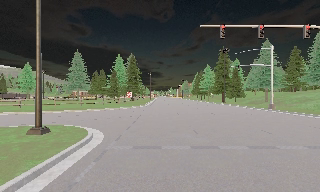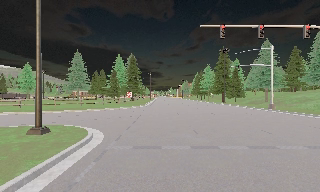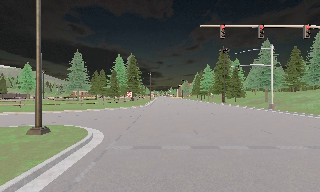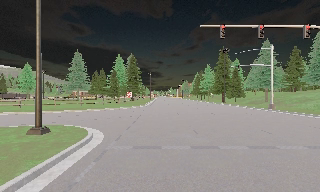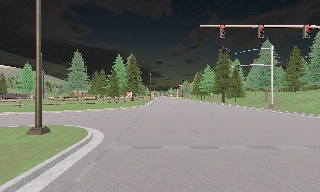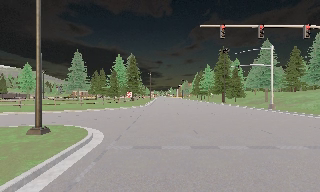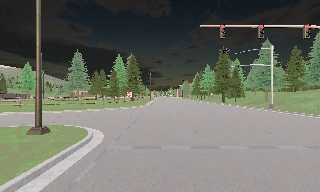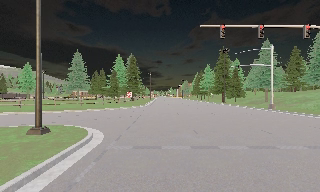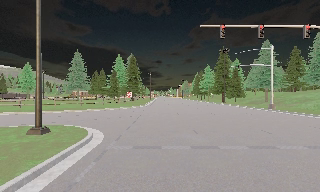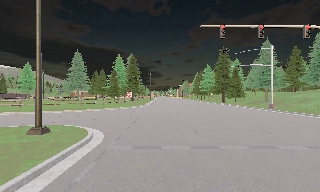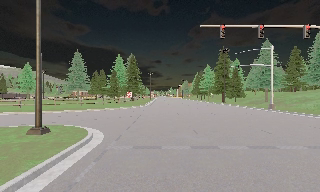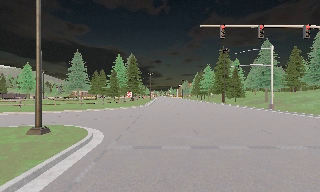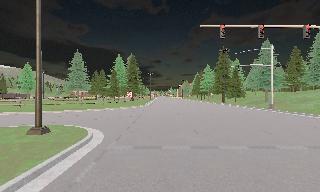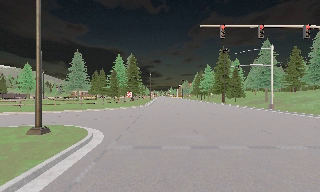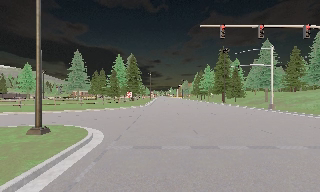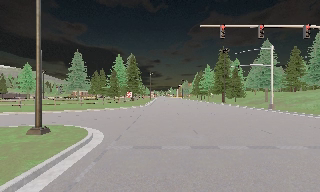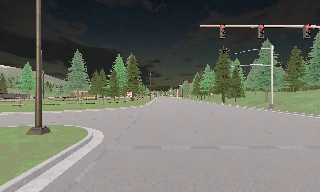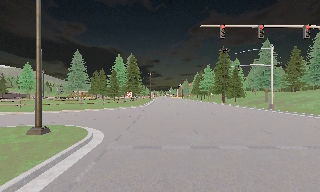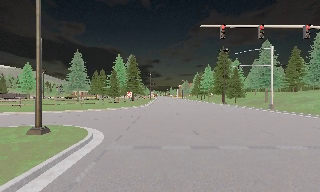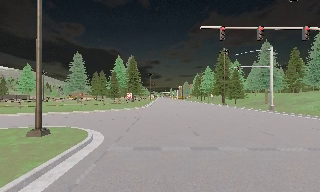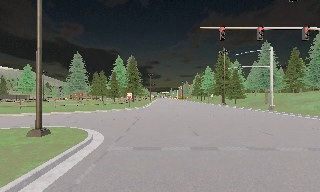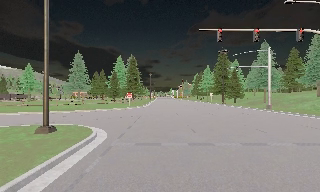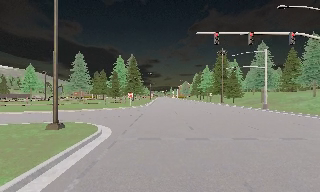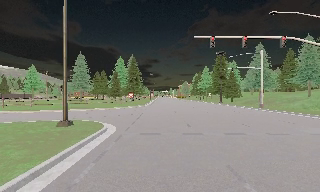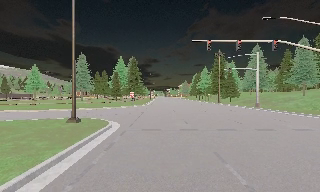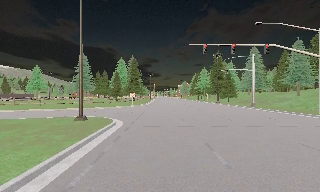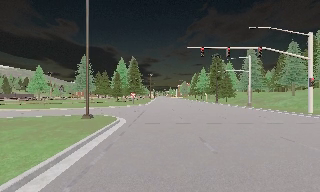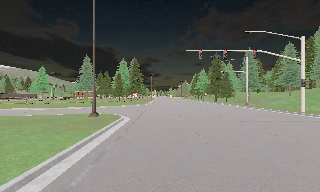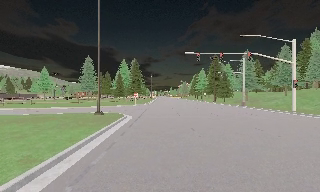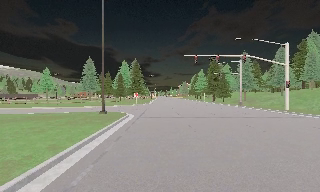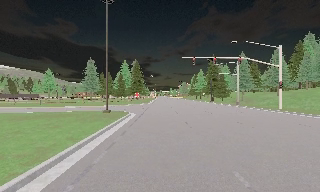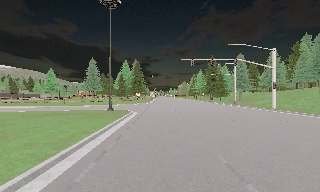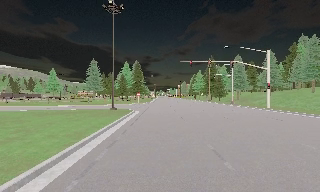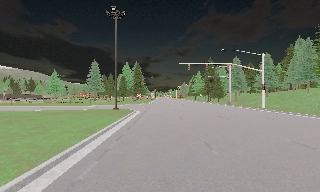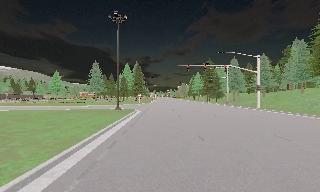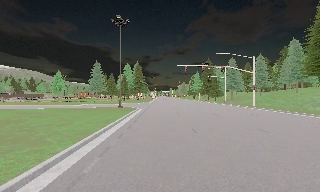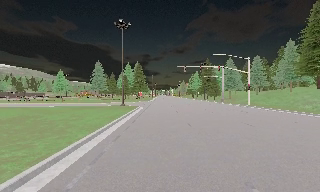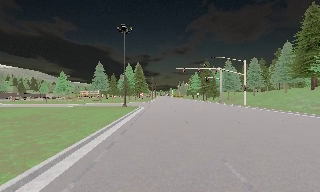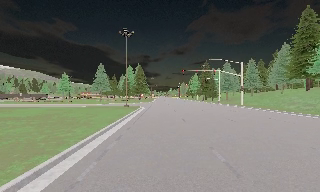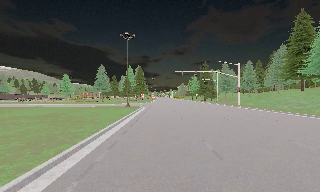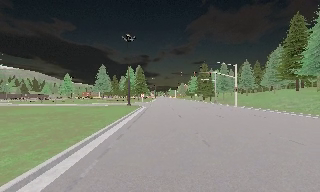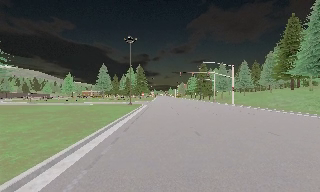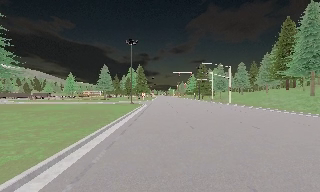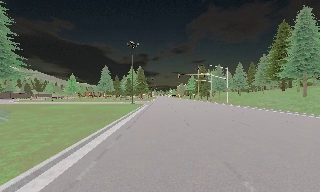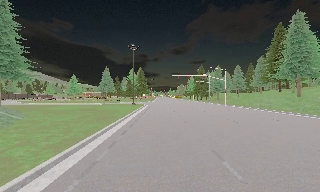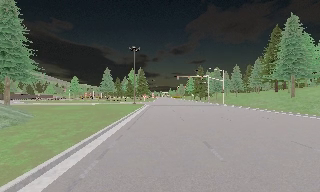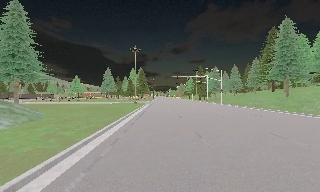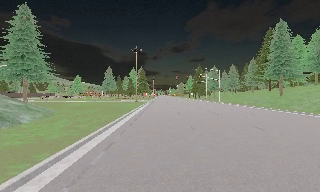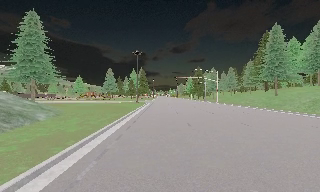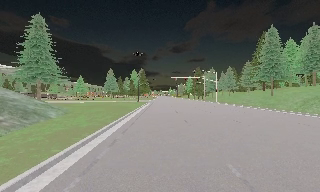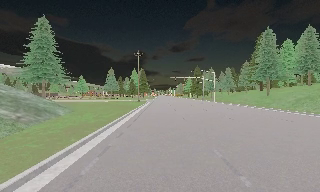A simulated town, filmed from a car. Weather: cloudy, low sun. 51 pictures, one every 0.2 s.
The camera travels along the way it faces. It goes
backward.
0.0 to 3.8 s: The camera keeps its place and its aim.
3.8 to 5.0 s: The camera travels backward, about 4 m, so what stands in front gets smaller. It gains speed.
5.0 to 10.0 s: The camera travels backward, about 30 m, so what stands in front gets smaller.
The film runs backward here.
